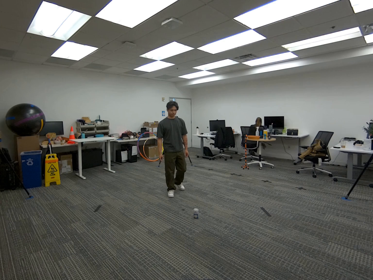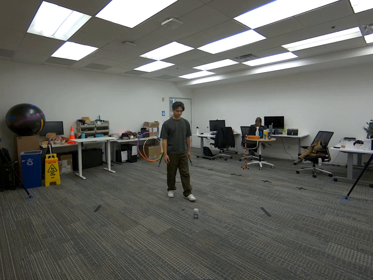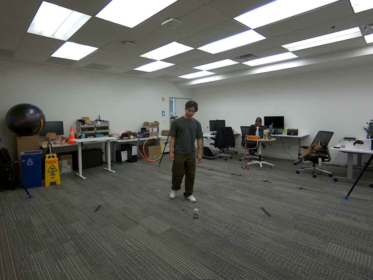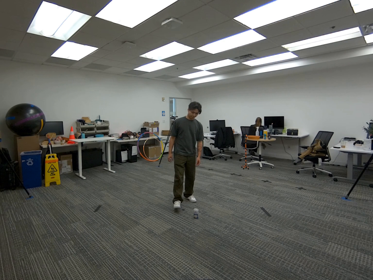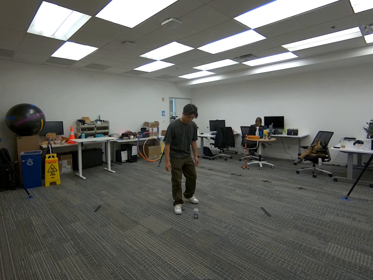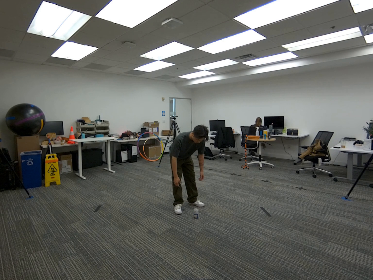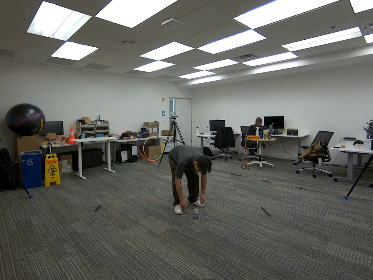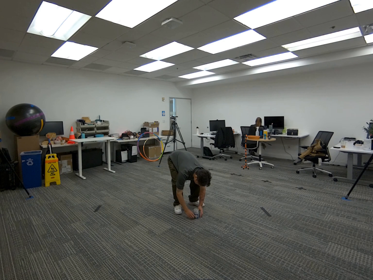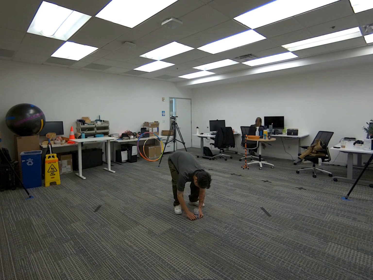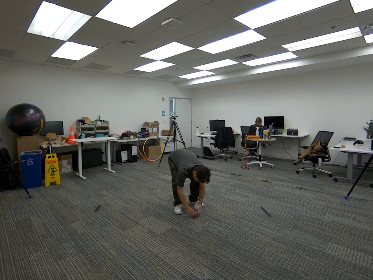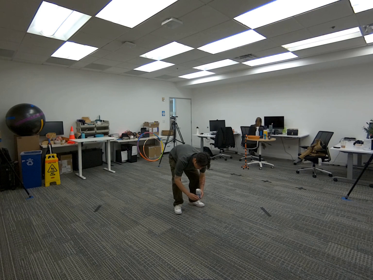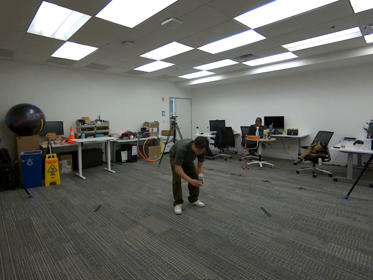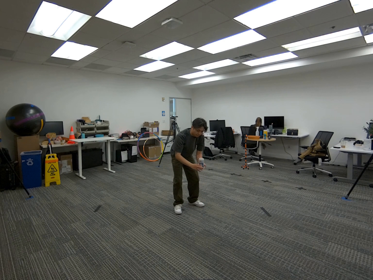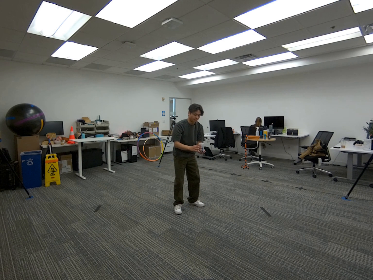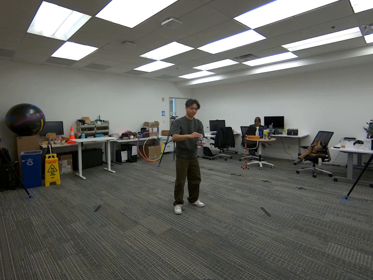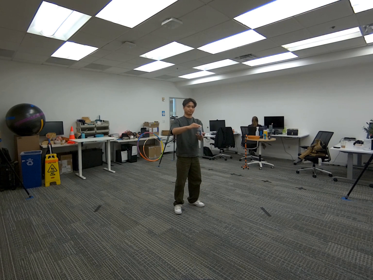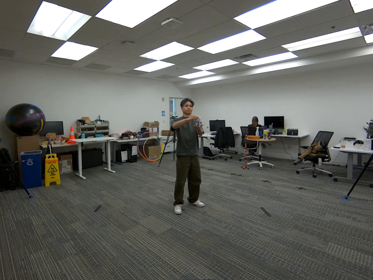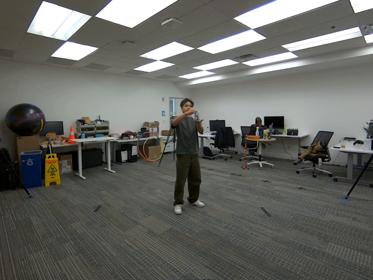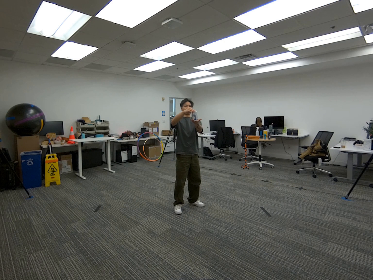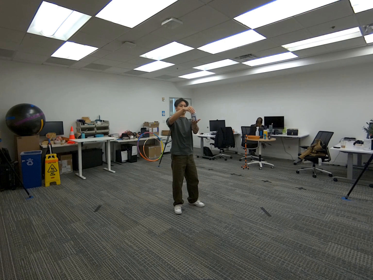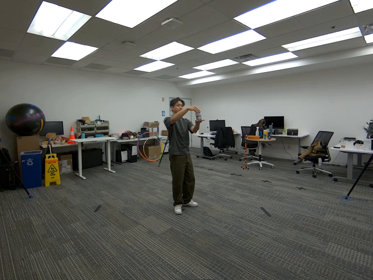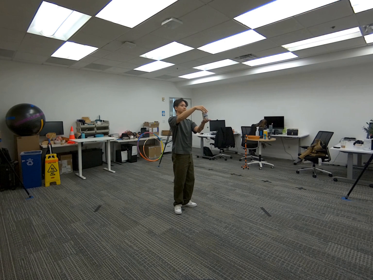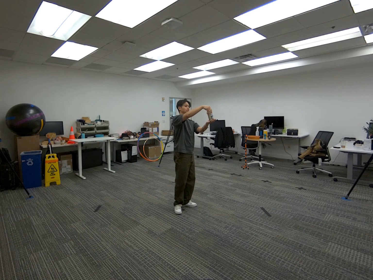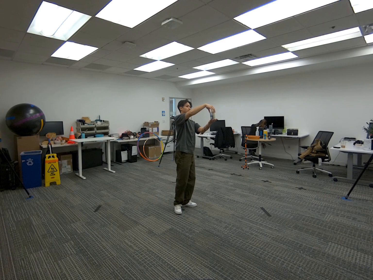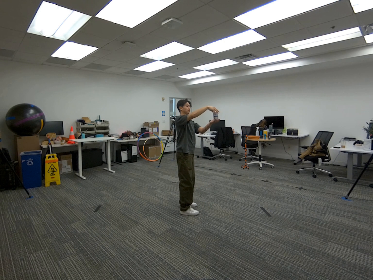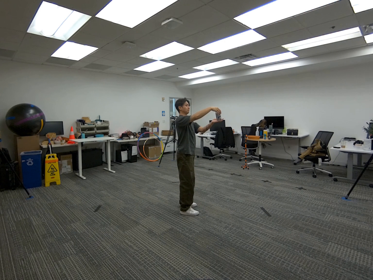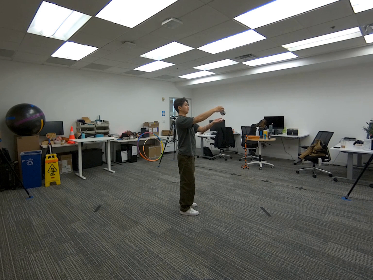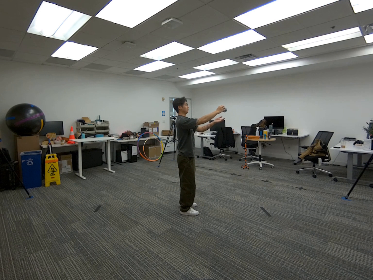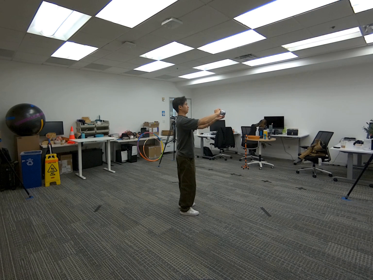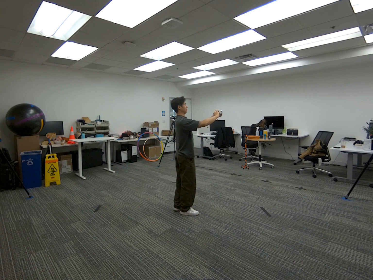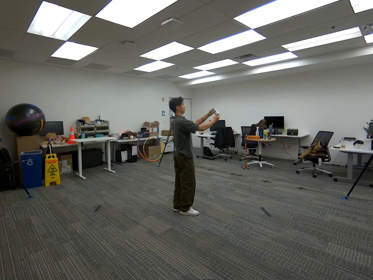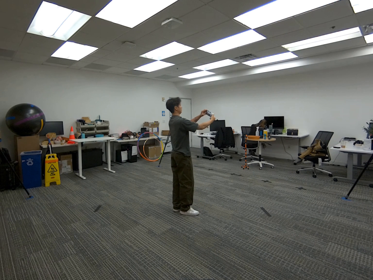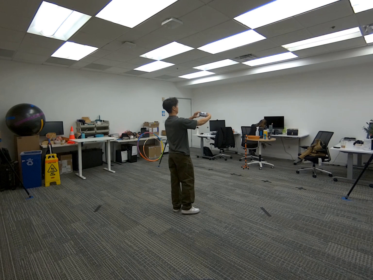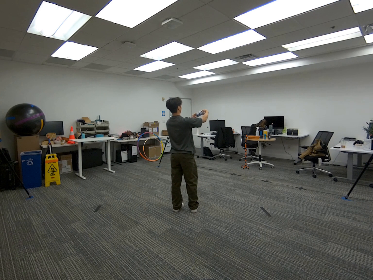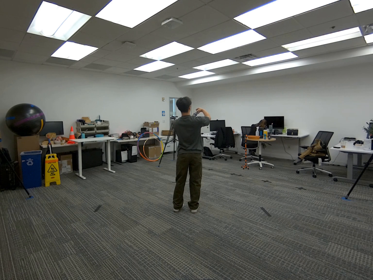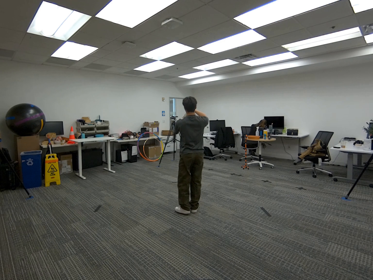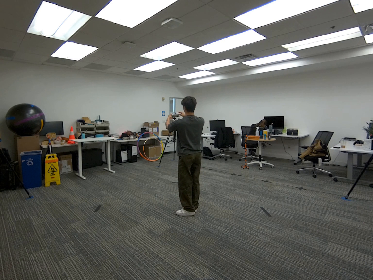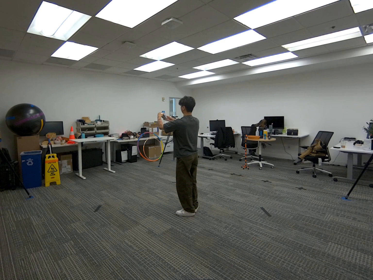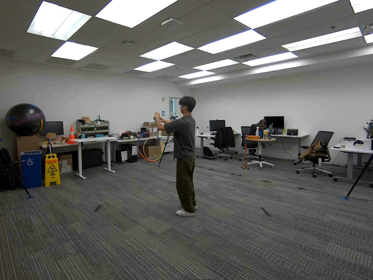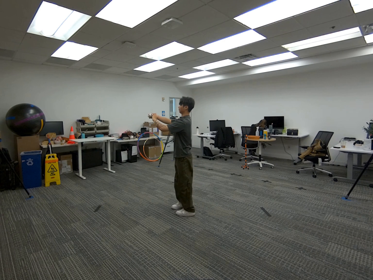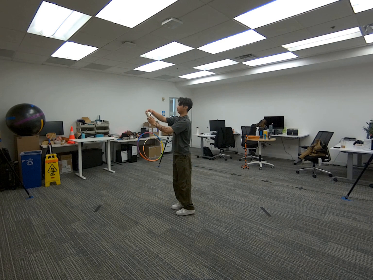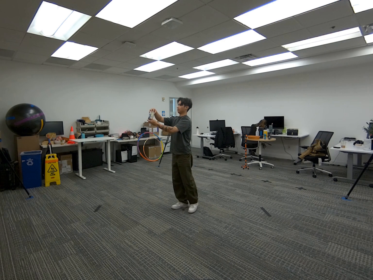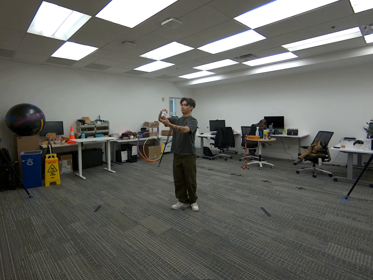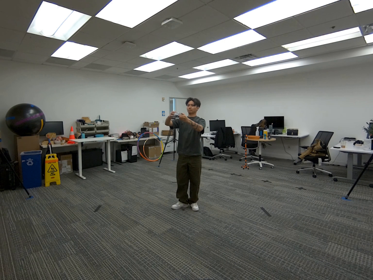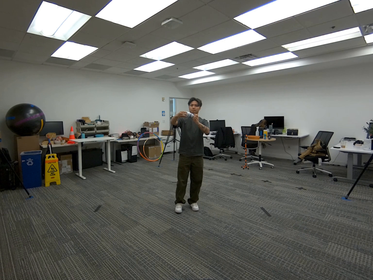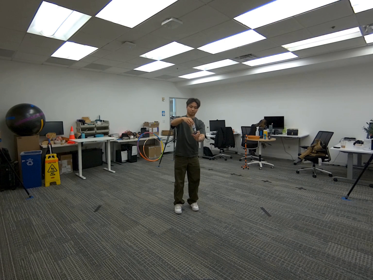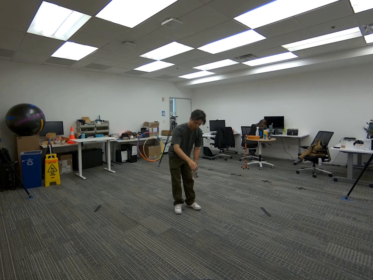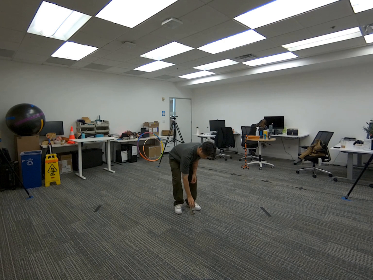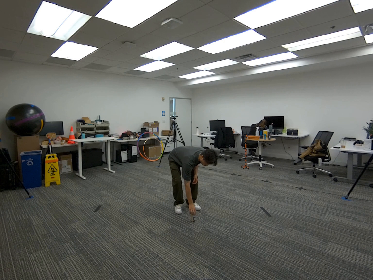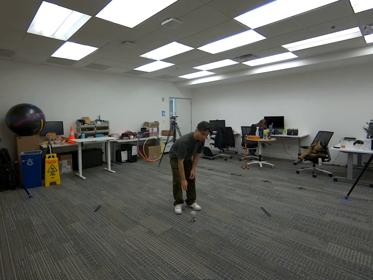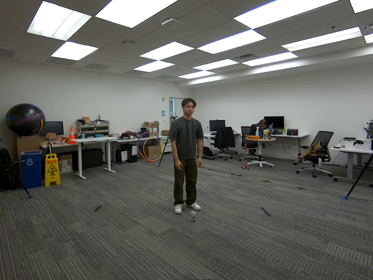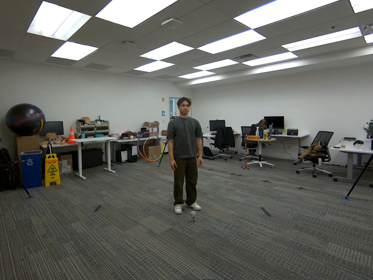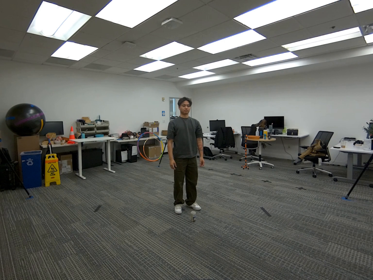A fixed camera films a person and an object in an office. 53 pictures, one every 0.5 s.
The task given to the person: Pick up the soup can with both hands and hold in a way that the soup can is most visable. Rotate can and self to have the can be viewed by all cameras. Place on floor when done.
